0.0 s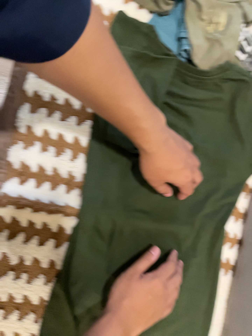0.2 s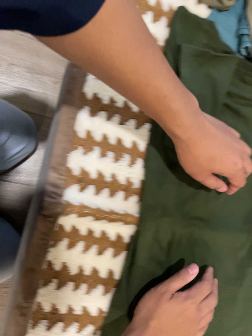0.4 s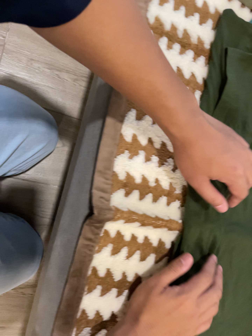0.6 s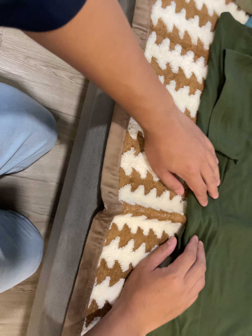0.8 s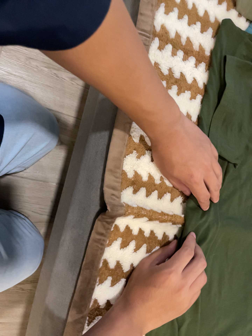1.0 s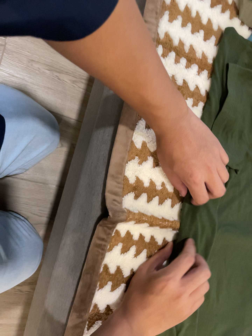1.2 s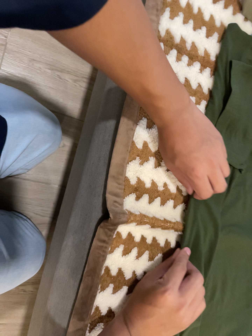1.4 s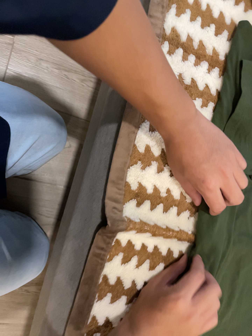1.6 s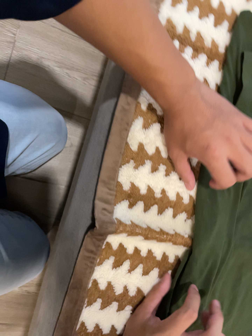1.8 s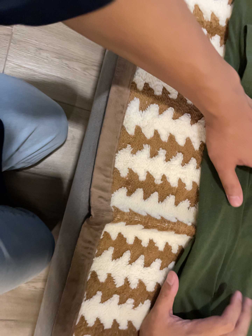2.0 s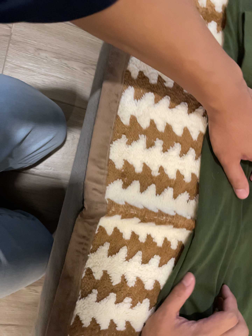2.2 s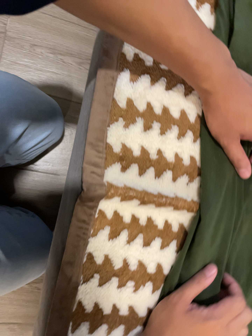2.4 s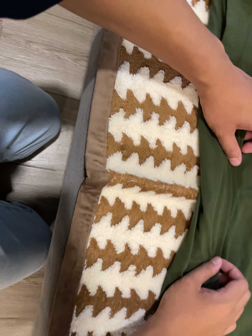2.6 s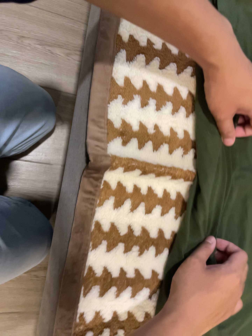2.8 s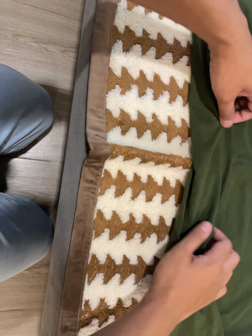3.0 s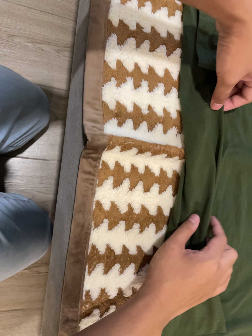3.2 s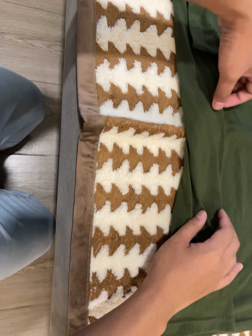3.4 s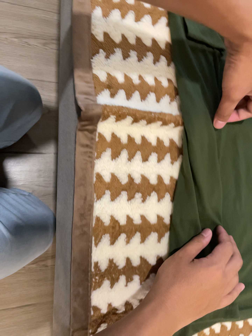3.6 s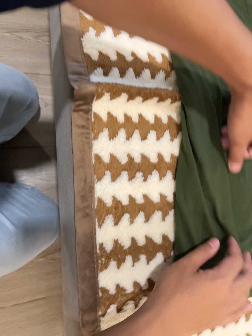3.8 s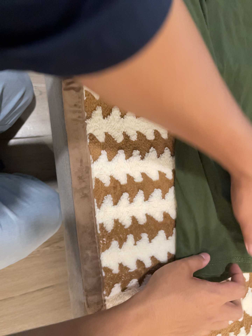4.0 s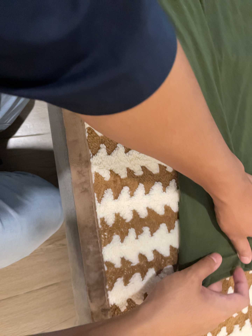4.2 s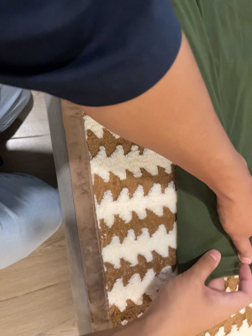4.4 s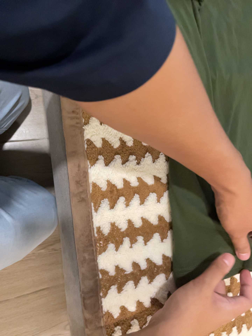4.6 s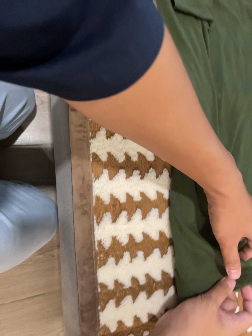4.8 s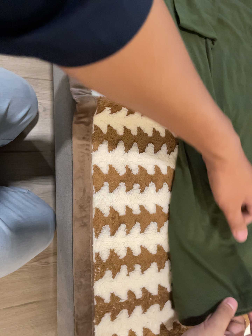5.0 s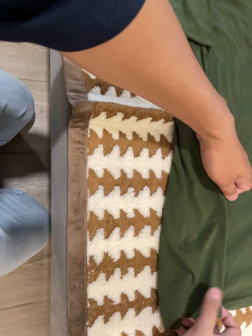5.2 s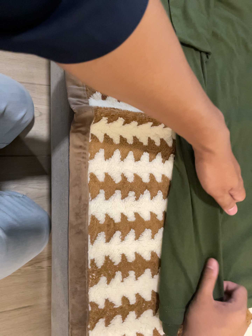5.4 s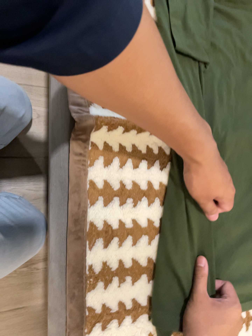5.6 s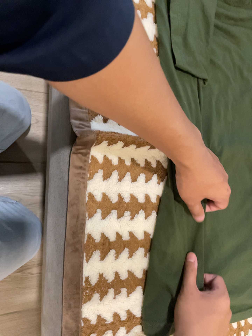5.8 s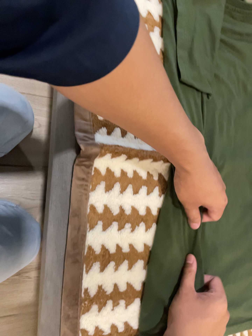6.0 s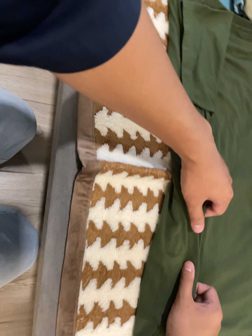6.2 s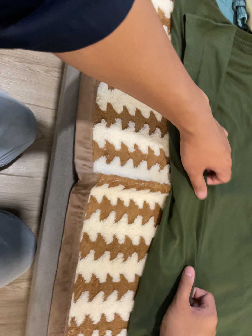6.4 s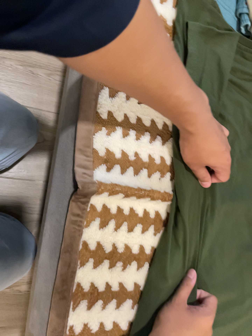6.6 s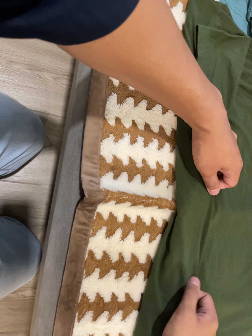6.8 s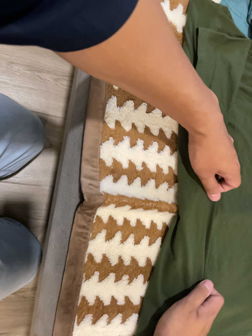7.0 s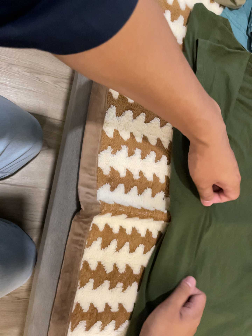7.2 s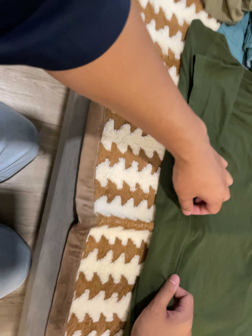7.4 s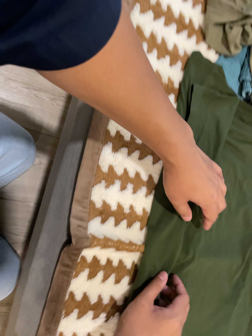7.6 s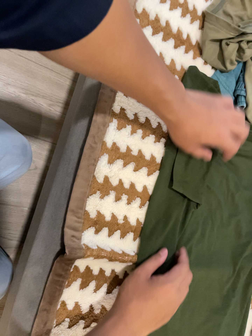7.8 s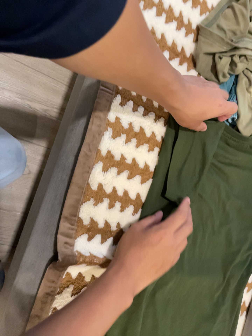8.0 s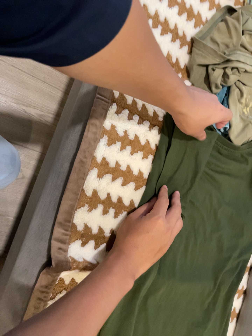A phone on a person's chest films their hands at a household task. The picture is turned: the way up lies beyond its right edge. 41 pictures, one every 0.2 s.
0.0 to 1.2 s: The camera travels to its left, about 20 cm, so close, fixed things drift to the right.
1.2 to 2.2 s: The camera travels to its right, forward and toward the bottom of its view, about 12 cm.
2.2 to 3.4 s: The camera travels toward the bottom of its view, about 12 cm, so close, fixed things drift upward. It rolls about its line of sight by about 10 degrees, and the scene rotates counterclockwise.
3.4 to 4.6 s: The camera shifts only a little, or ends up much as it began.
4.6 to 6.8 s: The camera travels toward the top of its view, about 14 cm, so close, fixed things drift downward. It rolls about its line of sight by about 15 degrees, and the scene rotates clockwise.
6.8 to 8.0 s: The camera travels toward the top of its view, about 10 cm, so close, fixed things drift downward. It rolls about its line of sight by about 10 degrees, and the scene rotates clockwise.
The film runs backward here.
